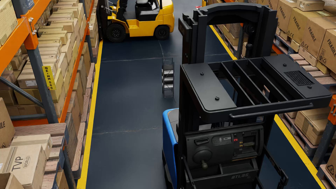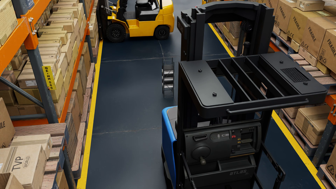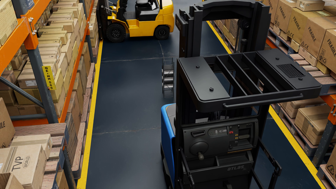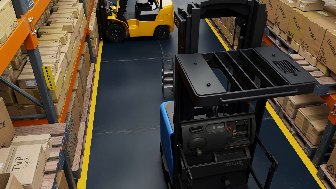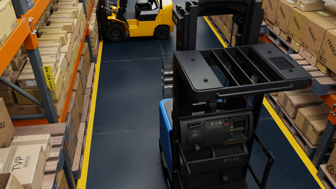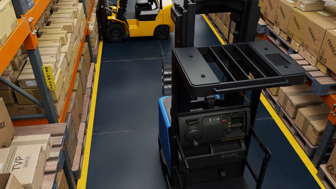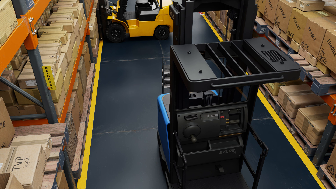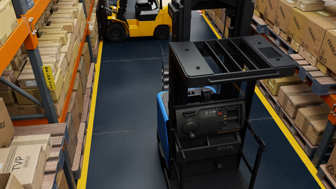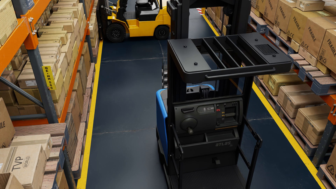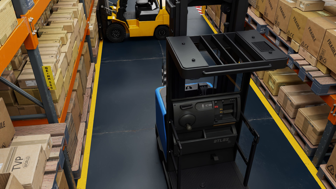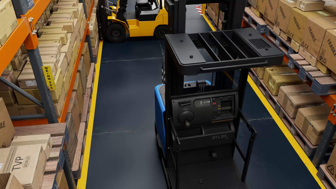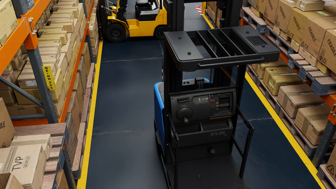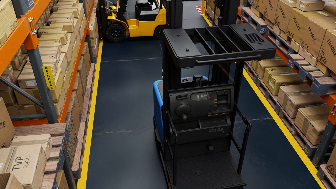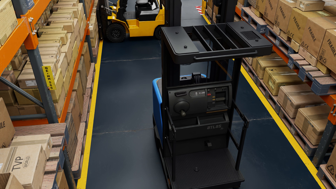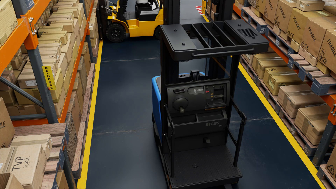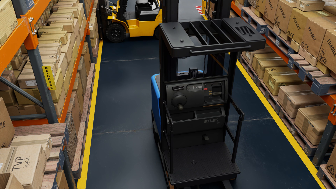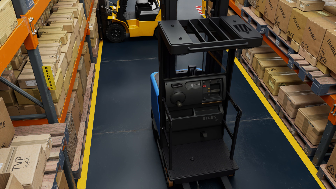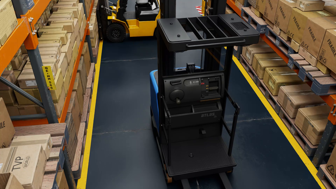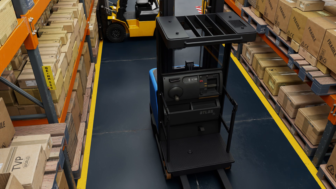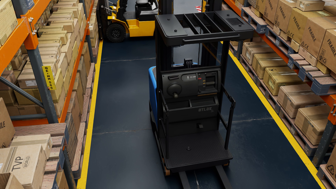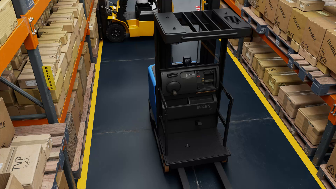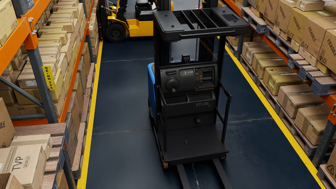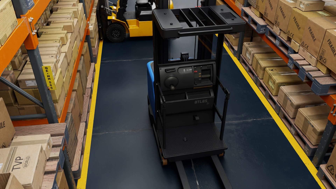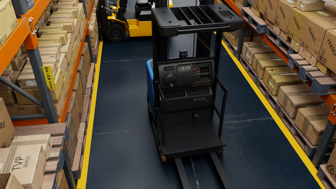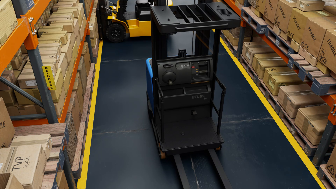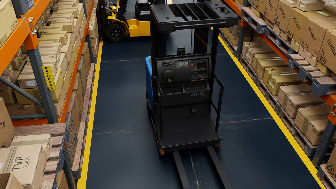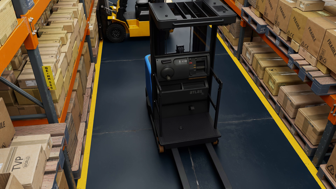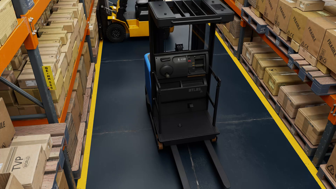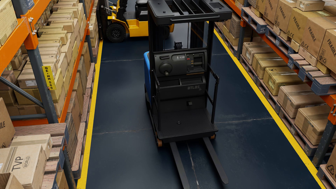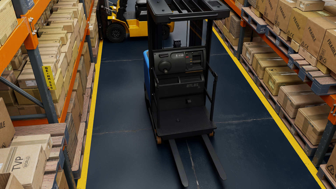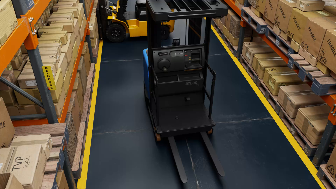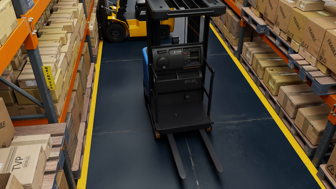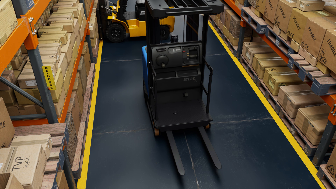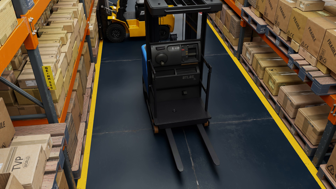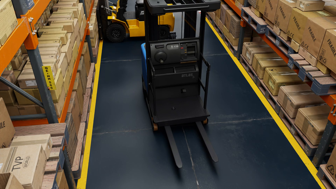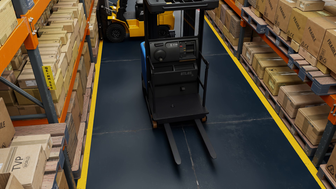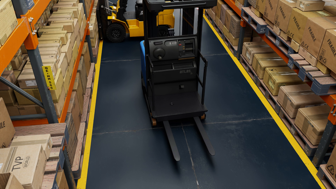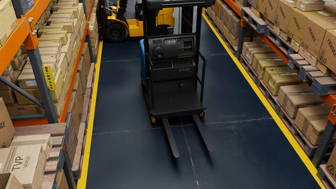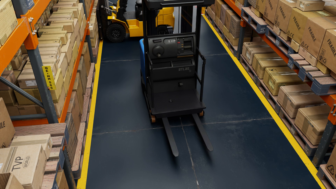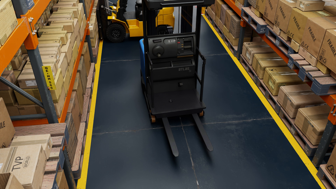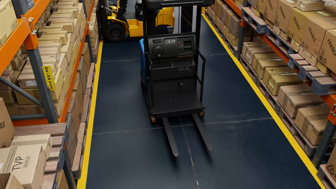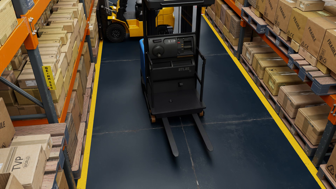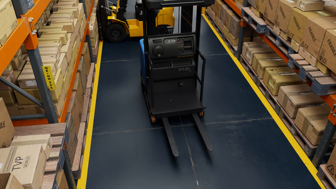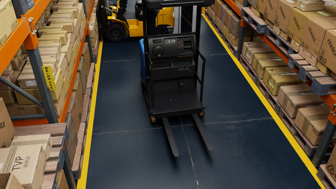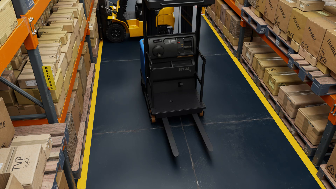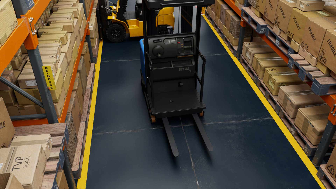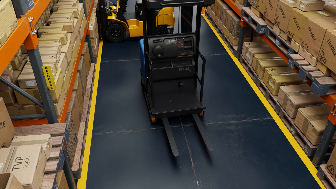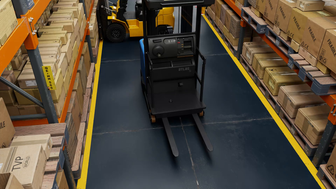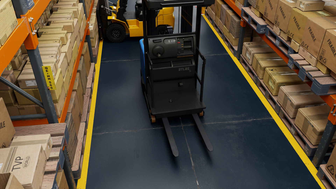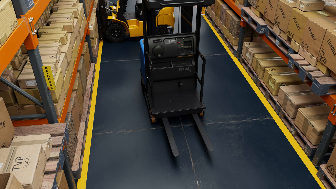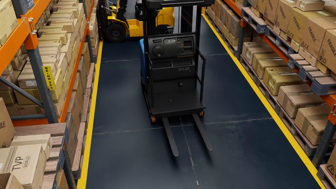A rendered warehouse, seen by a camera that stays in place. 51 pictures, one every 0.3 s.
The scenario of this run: A forklift runs into an object in its way.
